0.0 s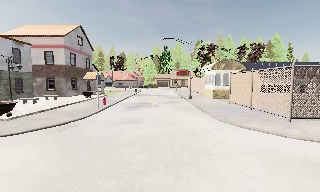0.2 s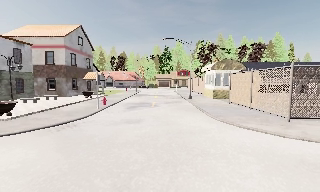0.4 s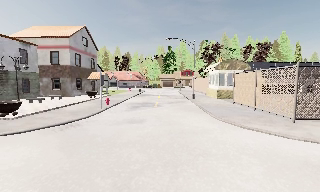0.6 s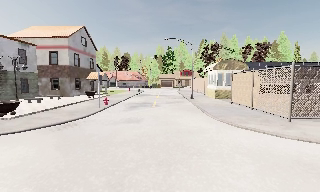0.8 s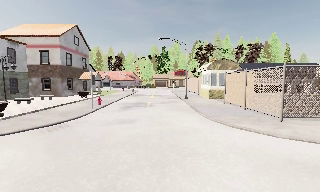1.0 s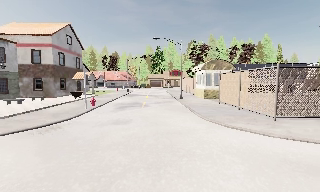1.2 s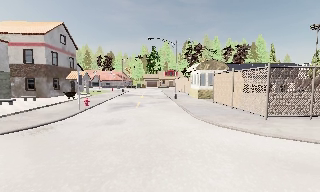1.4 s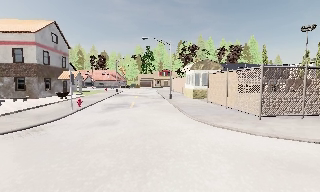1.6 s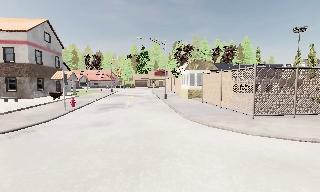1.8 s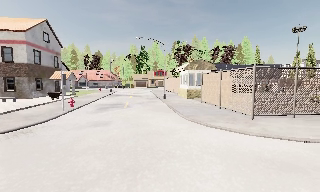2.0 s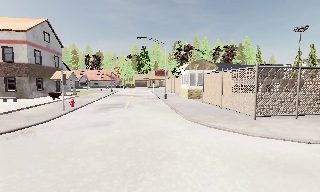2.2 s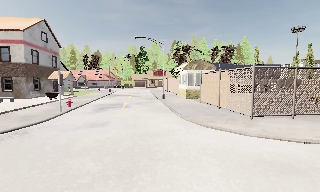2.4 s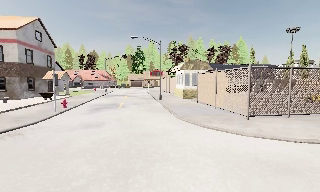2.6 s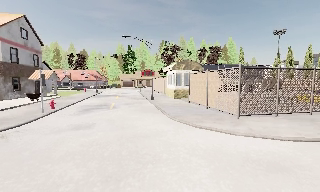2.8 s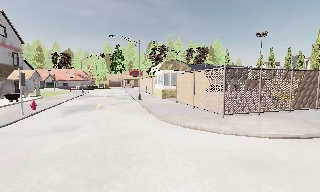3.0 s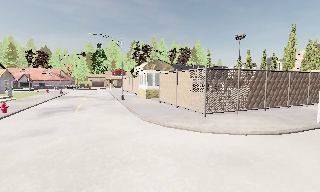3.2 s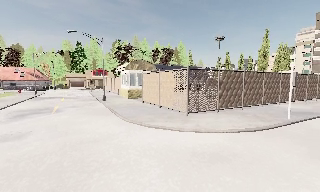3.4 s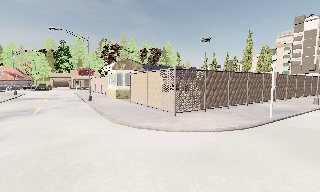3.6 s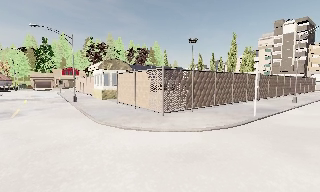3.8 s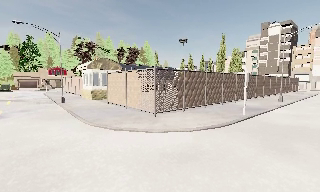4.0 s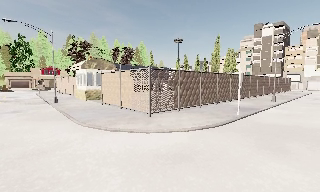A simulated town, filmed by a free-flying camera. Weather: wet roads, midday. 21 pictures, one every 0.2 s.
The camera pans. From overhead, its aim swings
clockwise.
The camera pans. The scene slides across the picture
to the left.
0.0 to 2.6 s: The camera pans to its right, which is clockwise from overhead, by about 10 degrees. It travels to its right and forward, about 1 m, so close, fixed things drift to the left.
2.6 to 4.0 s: The camera swings to its right by about 30 degrees, and the scene slides to the left.
The film runs forward here.
